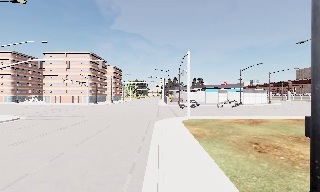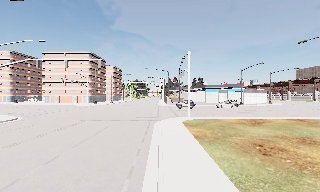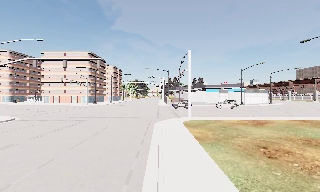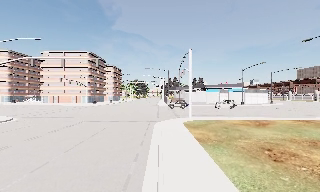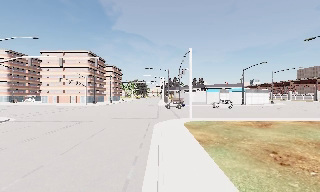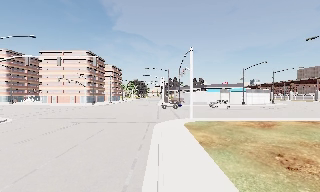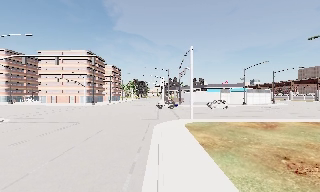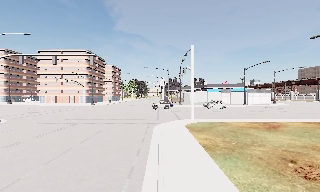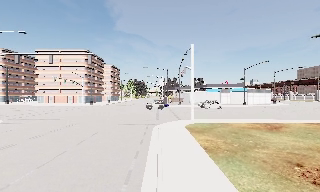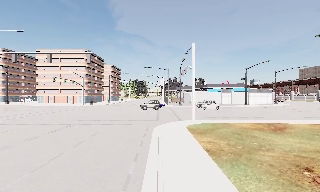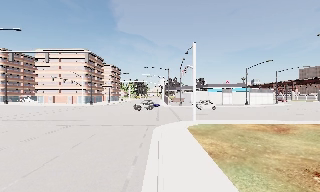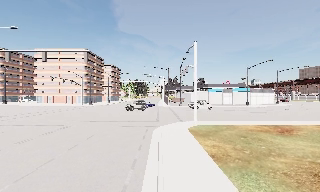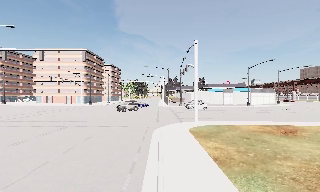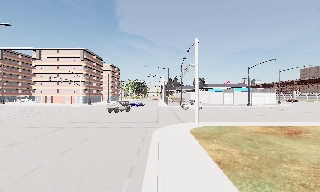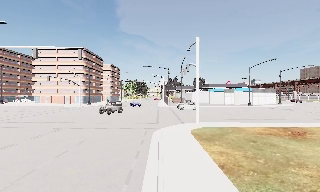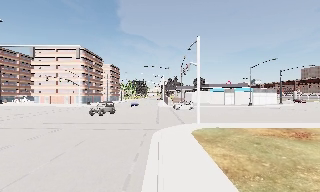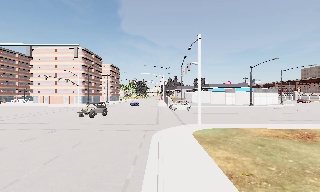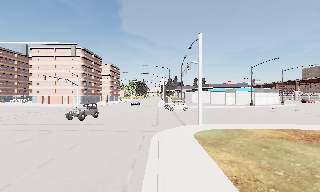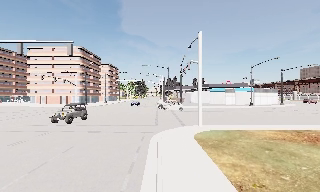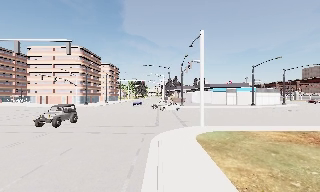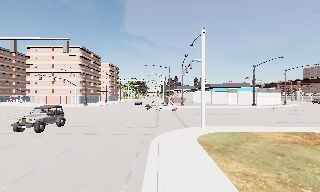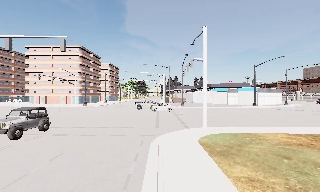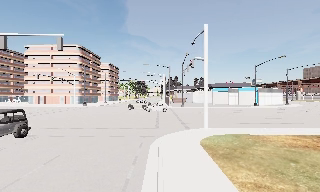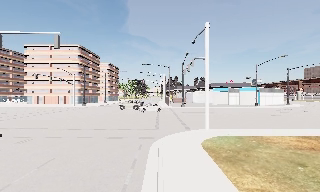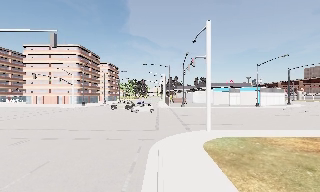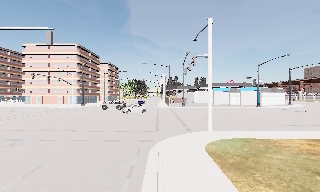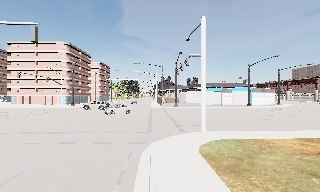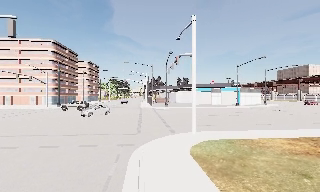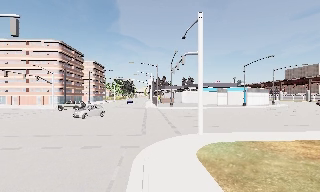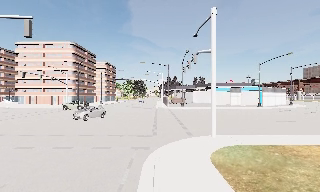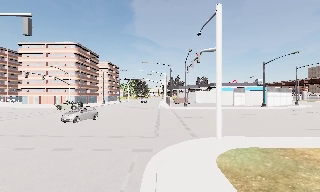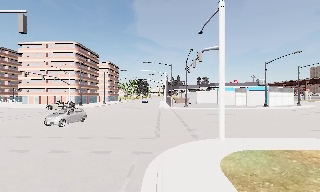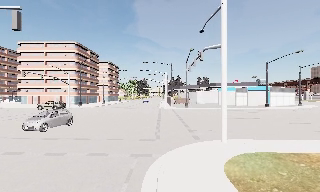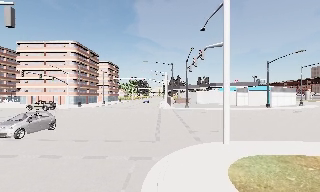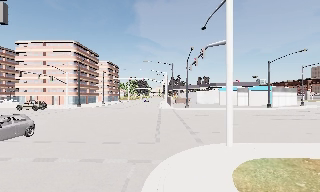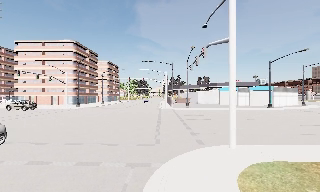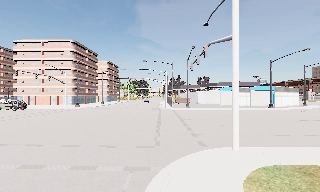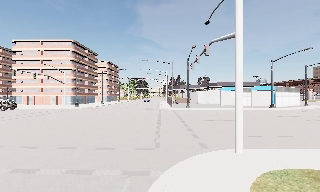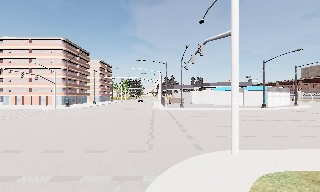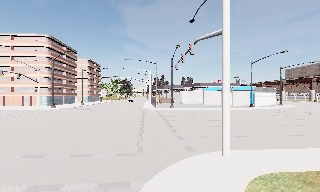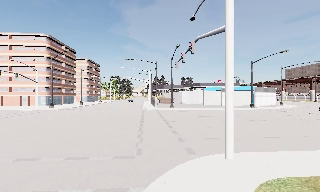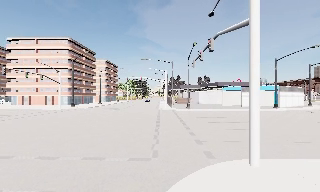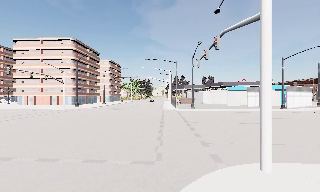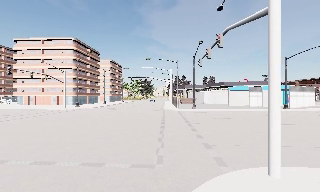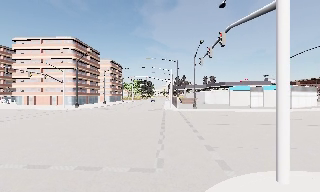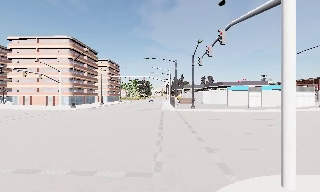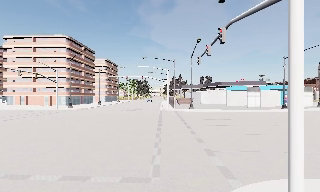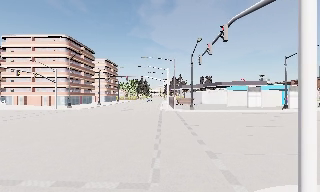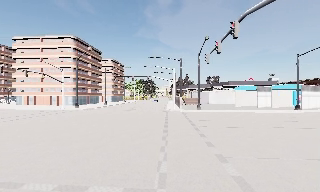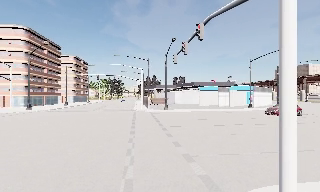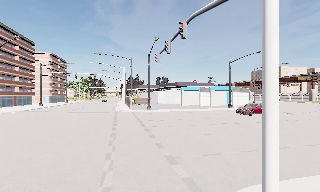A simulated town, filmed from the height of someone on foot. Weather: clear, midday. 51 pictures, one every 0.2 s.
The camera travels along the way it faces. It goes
forward.
0.0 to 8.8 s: The camera travels forward, about 15 m, so what stands in front looms larger.
8.8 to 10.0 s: The camera pans to its right, which is clockwise from overhead, by about 15 degrees. It travels forward, about 2 m, so what stands in front looms larger.
The film runs forward here.
